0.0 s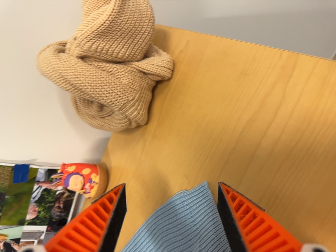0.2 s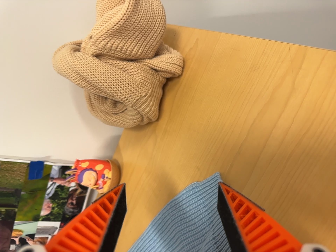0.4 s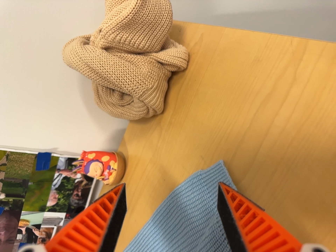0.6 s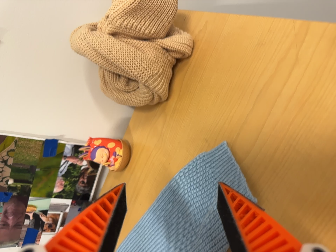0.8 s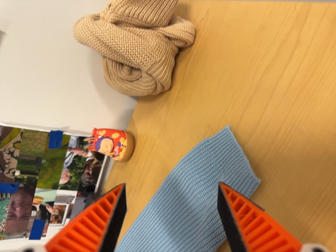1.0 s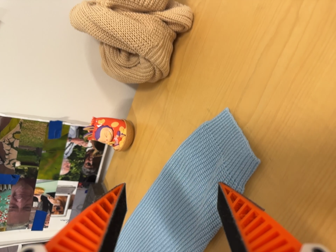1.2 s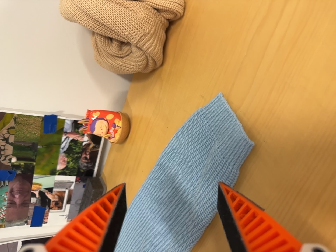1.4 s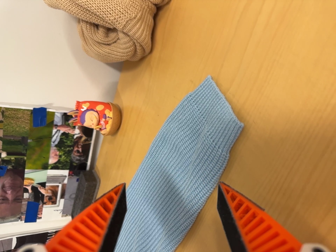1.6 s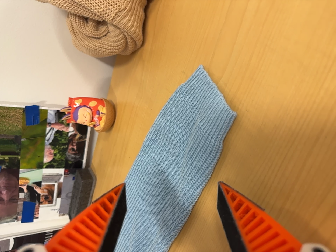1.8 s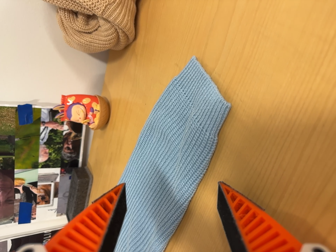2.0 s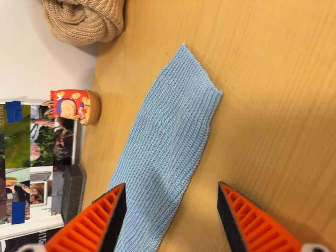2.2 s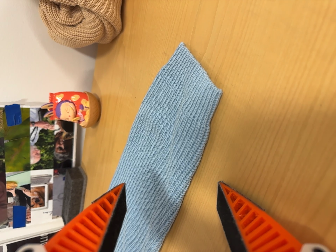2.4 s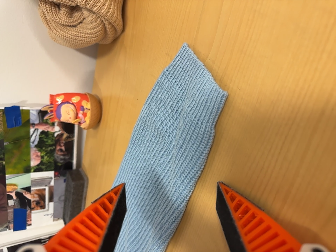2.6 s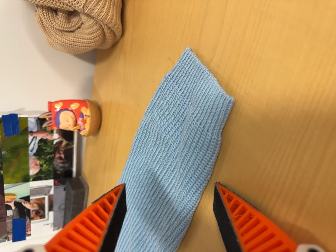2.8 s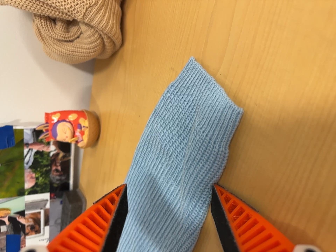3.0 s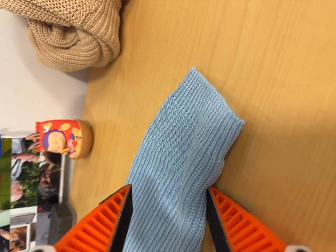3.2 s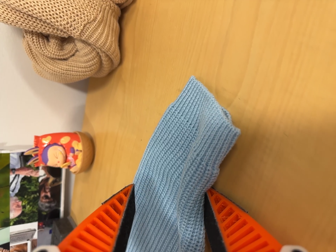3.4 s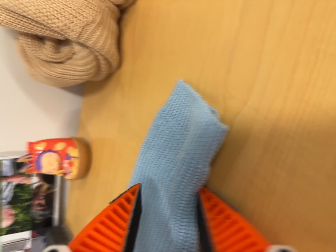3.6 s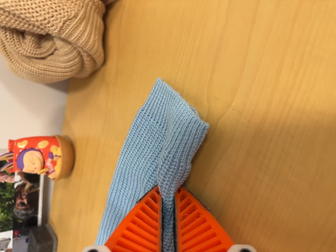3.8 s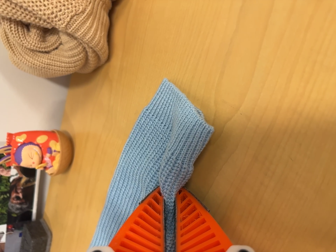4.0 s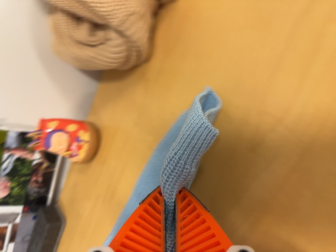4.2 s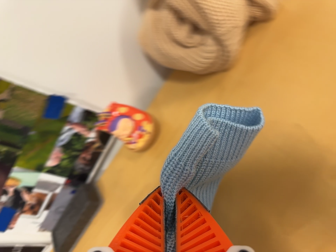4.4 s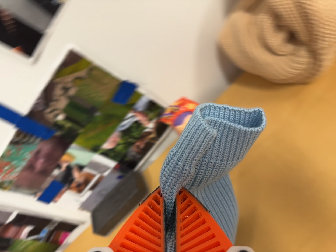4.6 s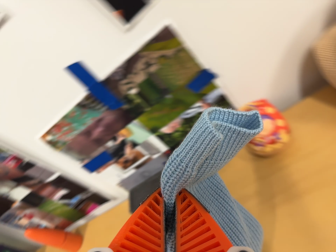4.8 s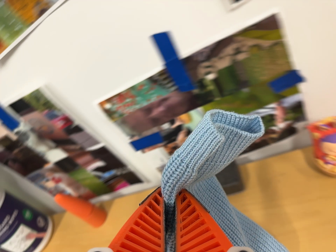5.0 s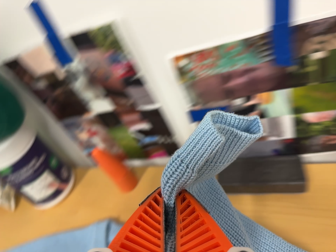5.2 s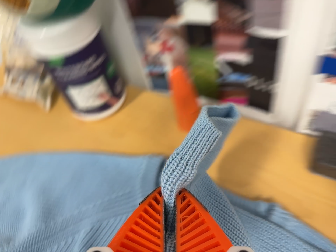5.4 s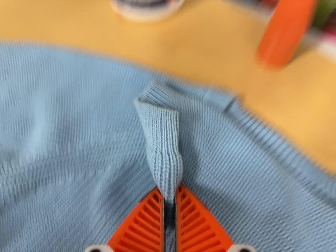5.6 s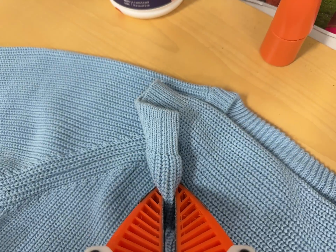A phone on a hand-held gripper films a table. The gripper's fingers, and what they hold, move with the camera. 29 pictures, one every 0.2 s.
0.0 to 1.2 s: The camera travels toward the bottom of its view, about 9 cm, so close, fixed things drift upward.
1.2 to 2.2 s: The camera shifts only a little, or ends up much as it began.
2.2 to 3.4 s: The camera travels forward and to its left, about 8 cm, so what stands in front looms larger.
3.4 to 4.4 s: The camera travels to its left, about 20 cm, so close, fixed things drift to the right. It rolls about its line of sight by about 35 degrees, and the scene rotates clockwise.
4.4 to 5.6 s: The camera pans to its left by about 10 degrees. It travels to its left and forward, about 50 cm, so close, fixed things drift to the right. Its aim tips toward the bottom of its view by about 40 degrees, and the scene shifts upward. It rolls about its line of sight by about 70 degrees, and the scene rotates clockwise.
The film runs forward here.
